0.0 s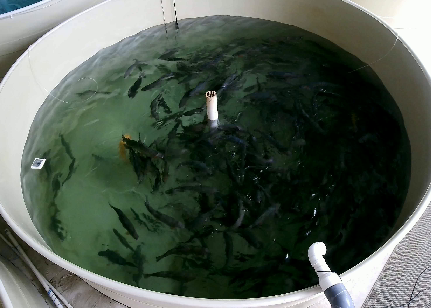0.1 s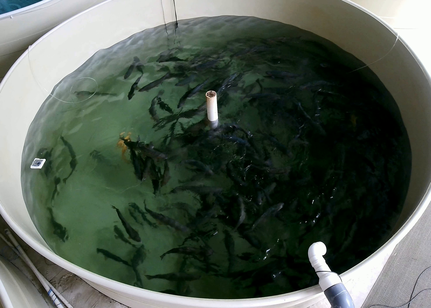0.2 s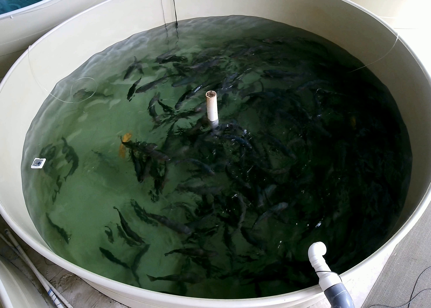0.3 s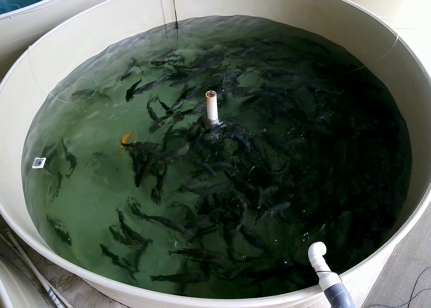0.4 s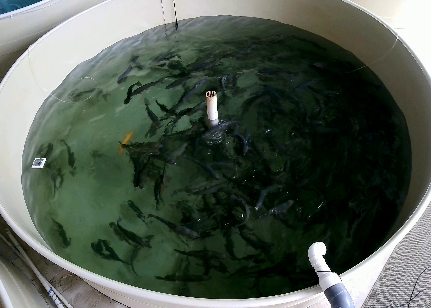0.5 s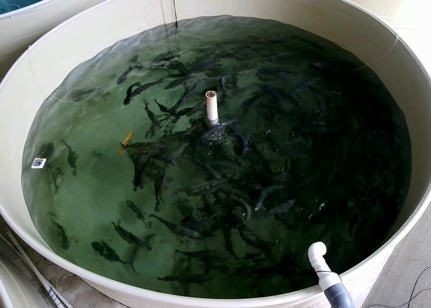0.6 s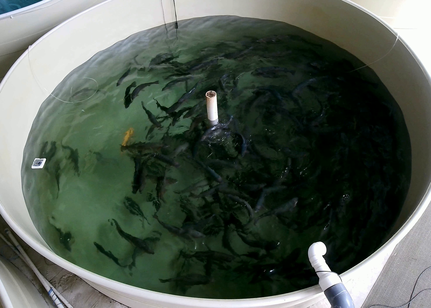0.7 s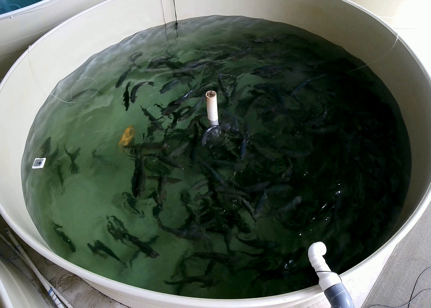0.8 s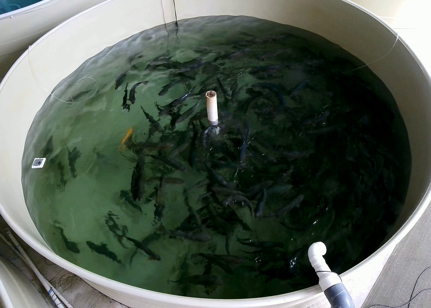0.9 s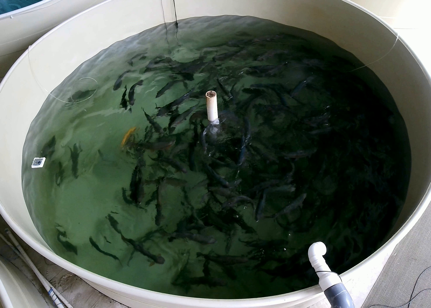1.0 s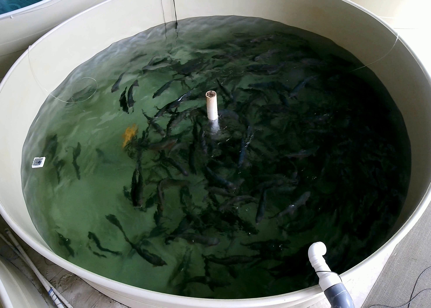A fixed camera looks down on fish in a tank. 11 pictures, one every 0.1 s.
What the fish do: Foraging.
